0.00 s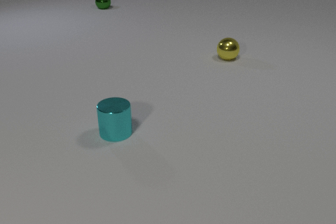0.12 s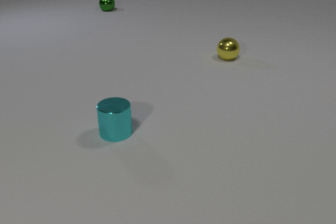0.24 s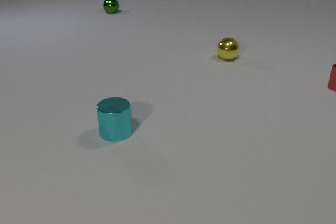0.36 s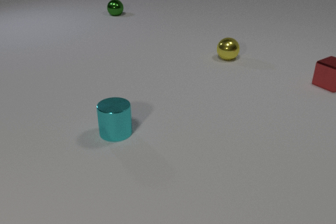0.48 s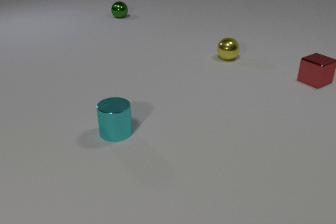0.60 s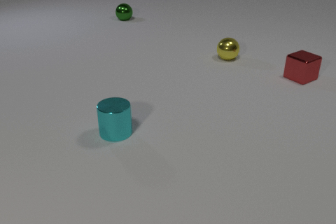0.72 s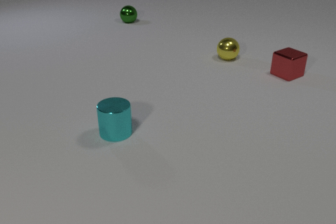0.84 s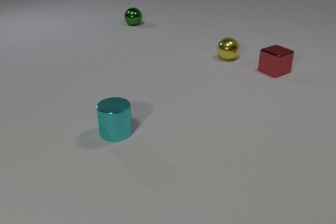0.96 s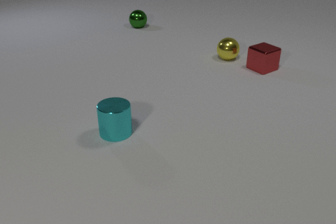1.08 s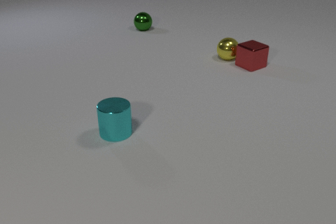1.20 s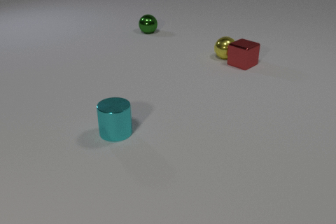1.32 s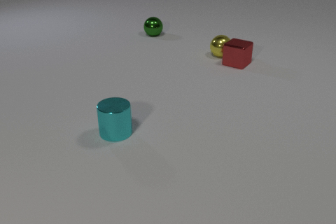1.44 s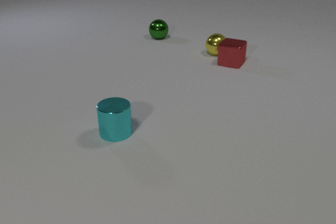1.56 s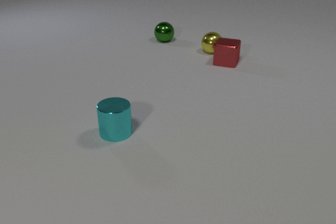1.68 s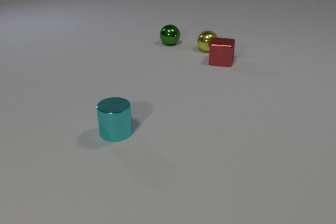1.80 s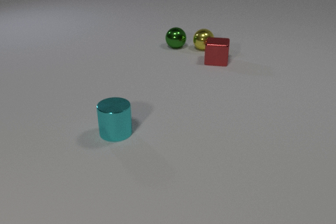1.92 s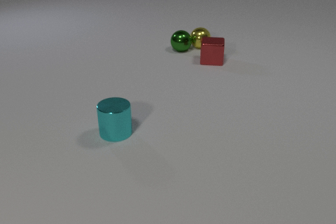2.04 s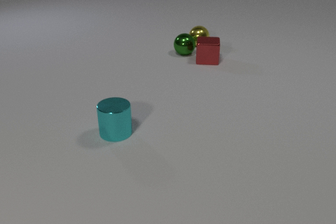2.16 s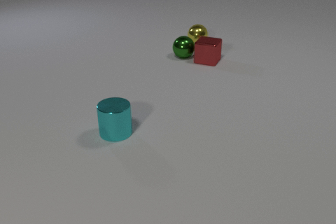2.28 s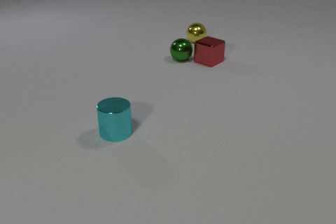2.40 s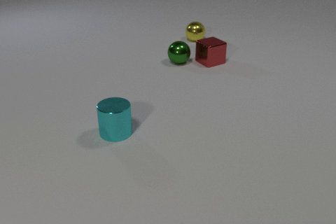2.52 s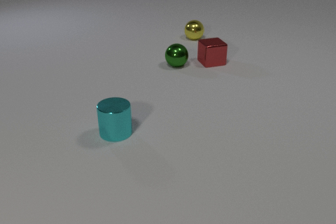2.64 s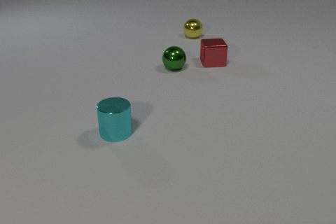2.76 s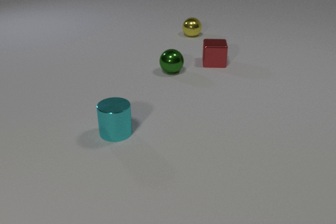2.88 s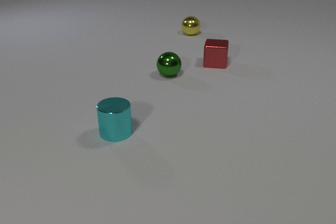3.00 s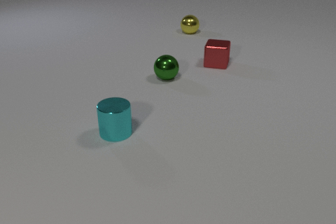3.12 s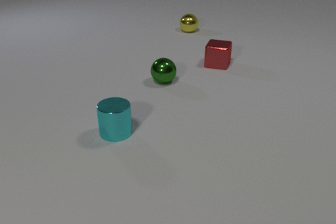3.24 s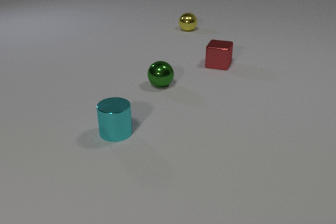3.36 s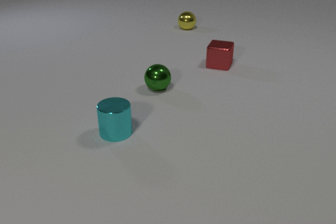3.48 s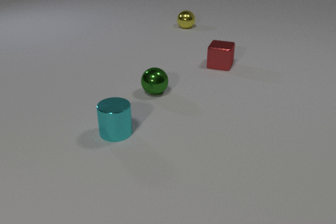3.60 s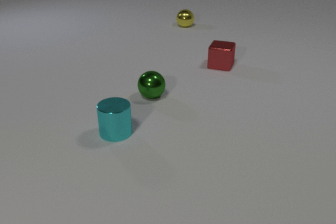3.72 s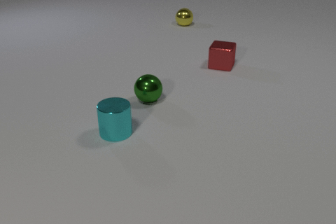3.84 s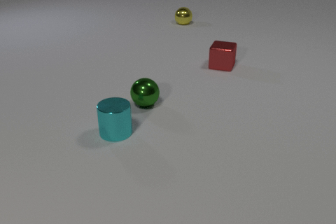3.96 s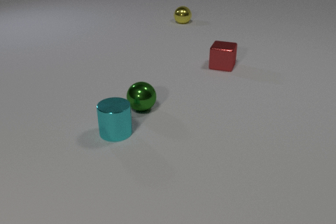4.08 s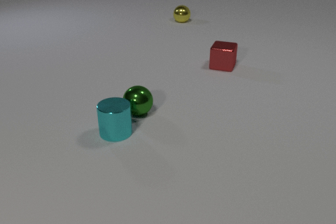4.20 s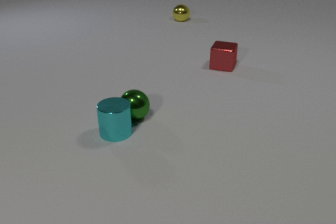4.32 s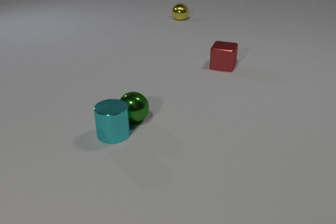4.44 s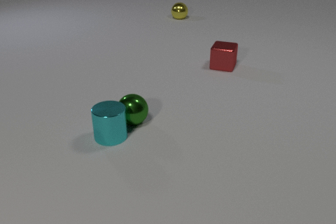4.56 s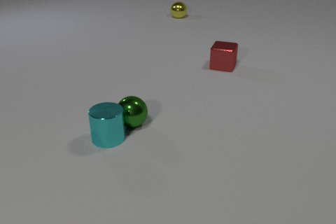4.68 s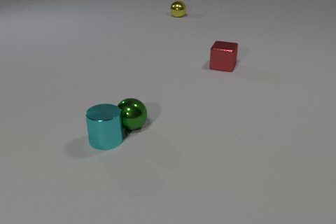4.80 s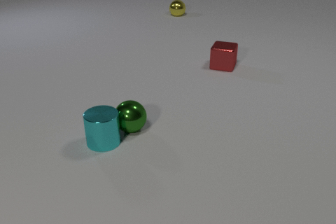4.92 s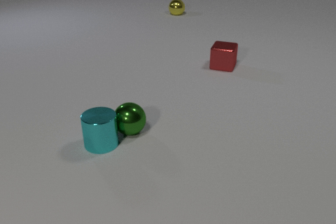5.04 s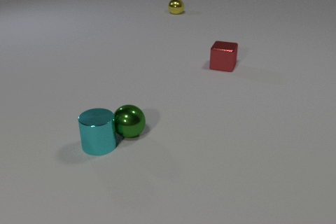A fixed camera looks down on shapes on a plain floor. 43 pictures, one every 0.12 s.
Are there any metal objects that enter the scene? yes.
What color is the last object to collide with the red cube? green.
How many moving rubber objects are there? 0.
0.00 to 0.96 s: The red metal cube comes in at the right edge, slides to the left. The green metal sphere rolls toward the camera and to the right.
0.96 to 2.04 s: The red metal cube slides to the left, spins counterclockwise seen from above by about 45 degrees, its near face sliding to the right. The yellow metal sphere rolls away from the camera and to the left. The green metal sphere rolls toward the camera and to the right. The red metal cube and the yellow metal sphere collide. The yellow metal sphere and the green metal sphere collide.
2.04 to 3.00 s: The red metal cube slides to the right and toward the camera, spins so that its near face slides to the left, clockwise seen from above. The yellow metal sphere rolls away from the camera. The green metal sphere rolls toward the camera. The red metal cube and the green metal sphere collide.
3.00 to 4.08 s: The red metal cube slides to the right and toward the camera. The yellow metal sphere rolls away from the camera. The green metal sphere rolls toward the camera.
4.08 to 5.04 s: The yellow metal sphere rolls away from the camera. The green metal sphere rolls toward the camera. The cyan metal cylinder slides toward the camera and to the left. The green metal sphere and the cyan metal cylinder collide.
